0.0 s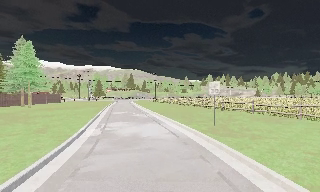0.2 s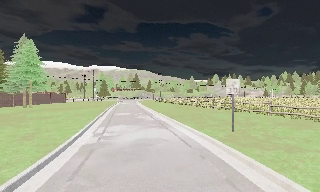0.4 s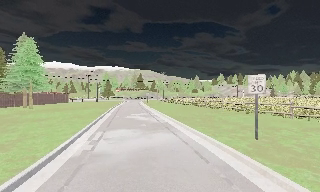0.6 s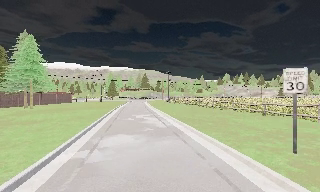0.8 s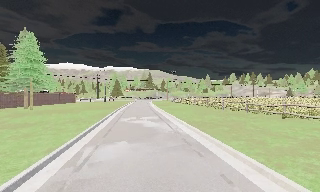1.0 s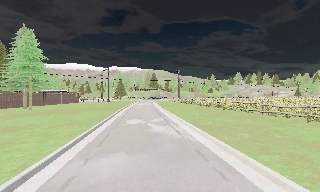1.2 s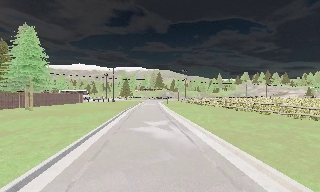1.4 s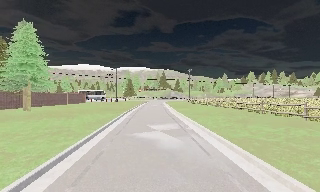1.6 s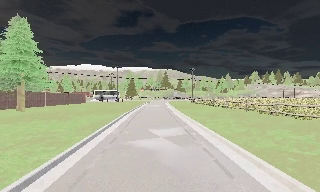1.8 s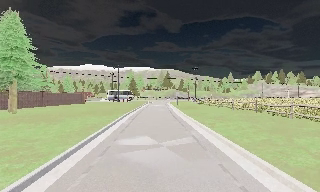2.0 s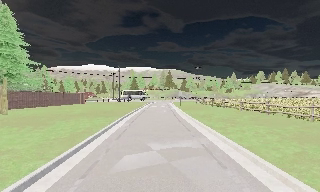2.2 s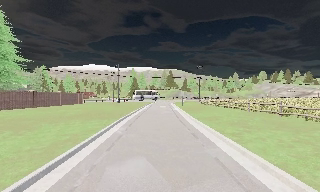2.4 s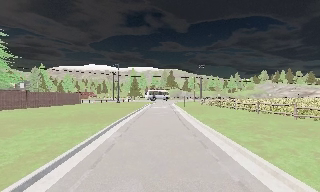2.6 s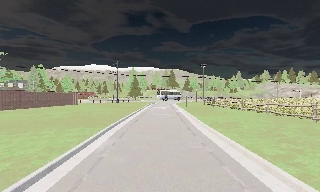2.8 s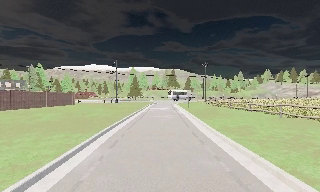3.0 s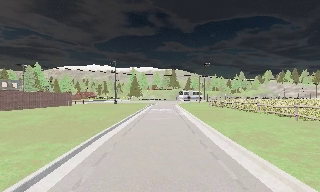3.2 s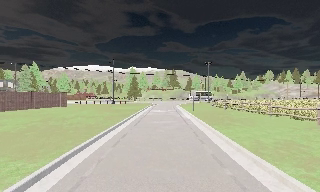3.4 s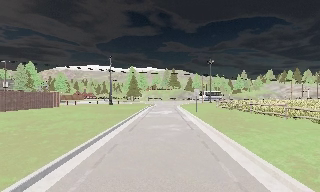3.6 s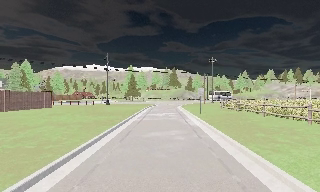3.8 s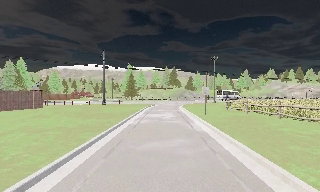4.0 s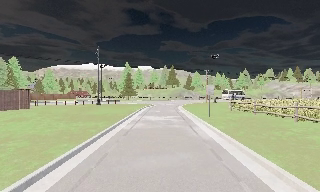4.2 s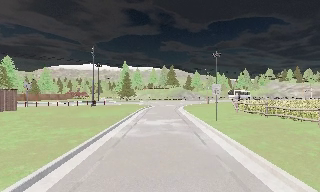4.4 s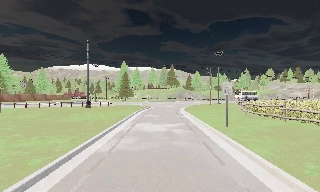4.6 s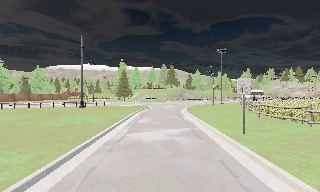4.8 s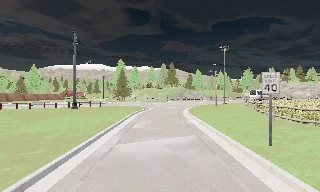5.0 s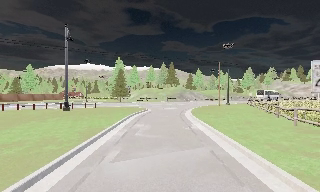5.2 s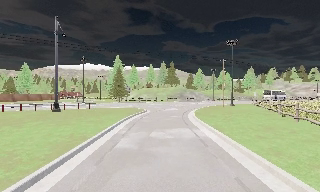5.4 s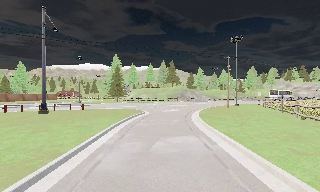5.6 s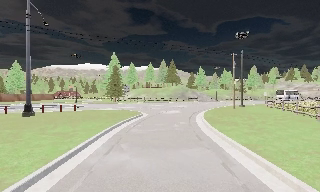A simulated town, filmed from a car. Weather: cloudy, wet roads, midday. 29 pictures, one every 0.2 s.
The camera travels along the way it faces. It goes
forward.
0.0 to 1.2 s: The camera swings to its left by about 10 degrees, and the scene slides to the right. It travels forward, about 8 m, so what stands in front looms larger.
1.2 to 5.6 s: The camera travels forward, about 35 m, so what stands in front looms larger.
The film runs forward here.
